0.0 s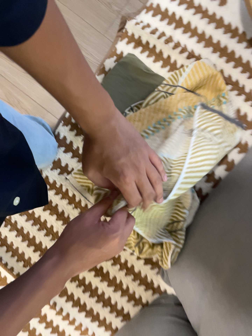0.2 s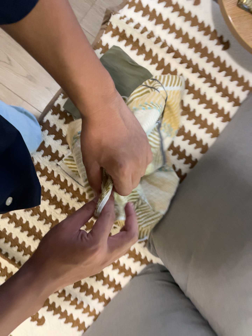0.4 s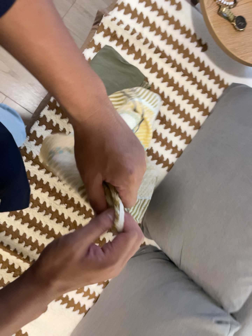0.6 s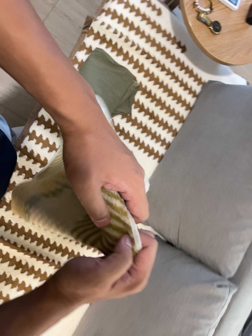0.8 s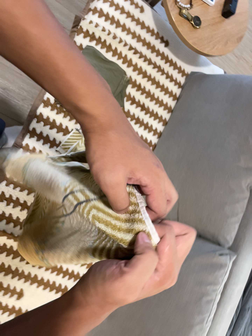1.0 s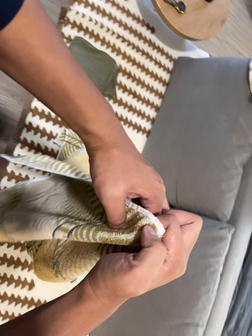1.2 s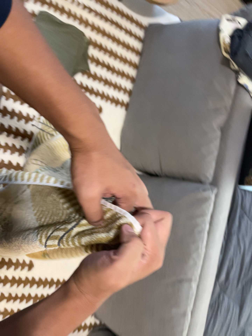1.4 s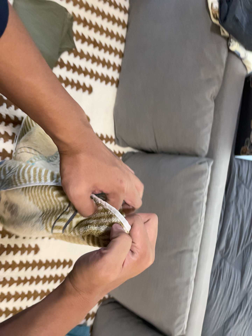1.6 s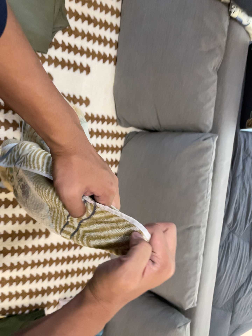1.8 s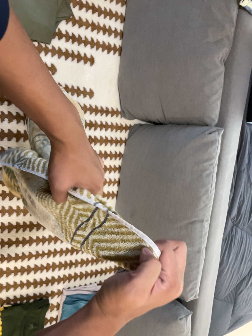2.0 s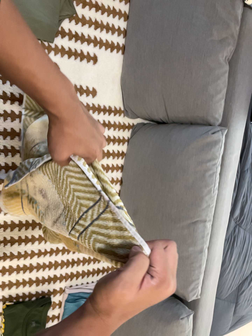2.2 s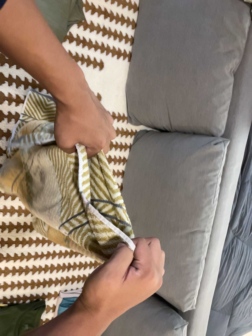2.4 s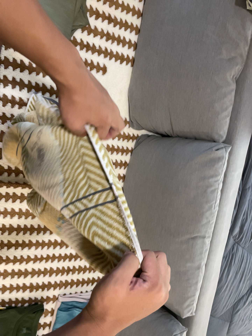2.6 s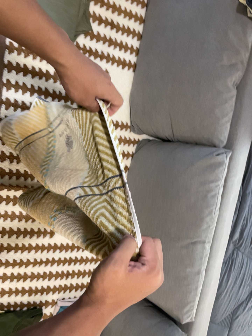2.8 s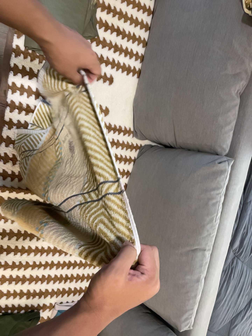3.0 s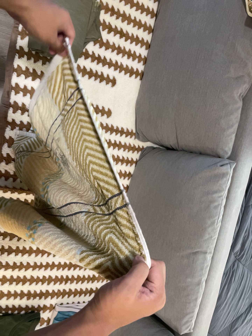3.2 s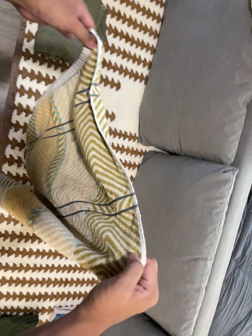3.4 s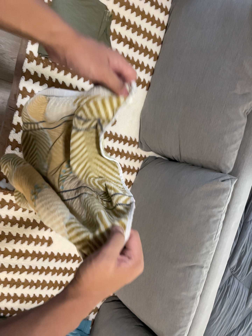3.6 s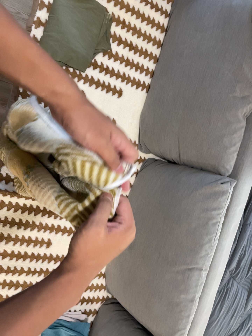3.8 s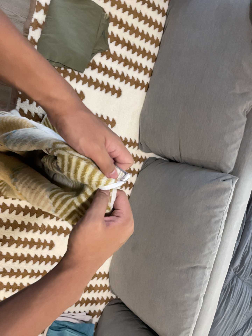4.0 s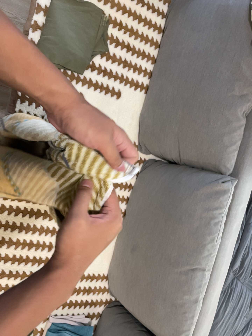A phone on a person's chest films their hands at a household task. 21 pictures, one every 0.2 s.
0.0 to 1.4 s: The camera pans to its right by about 35 degrees. It travels to its left and backward, about 50 cm. Its aim tips toward the bottom of its view by about 15 degrees, and the scene shifts upward. It rolls about its line of sight by about 30 degrees, and the scene rotates counterclockwise.
1.4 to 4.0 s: The camera travels toward the top of its view, about 6 cm, so close, fixed things drift downward.
The film runs forward here.
